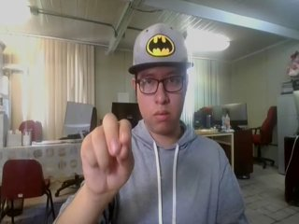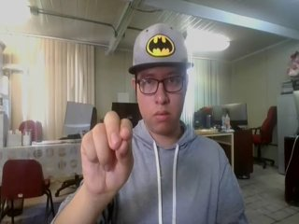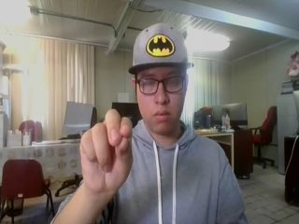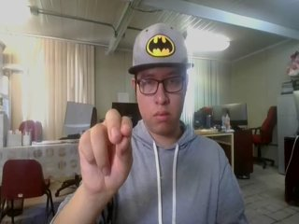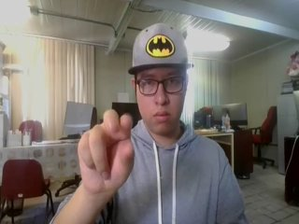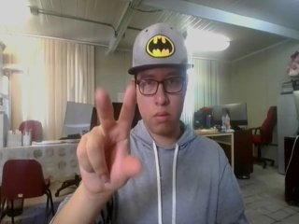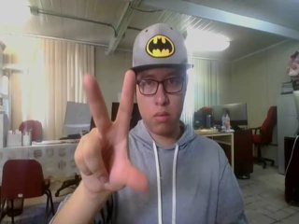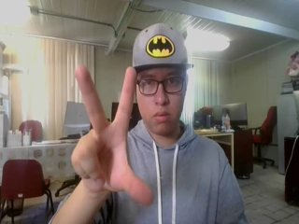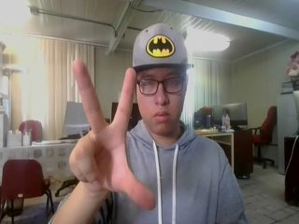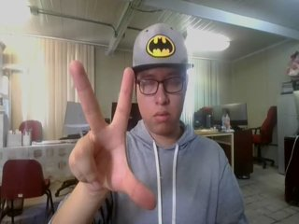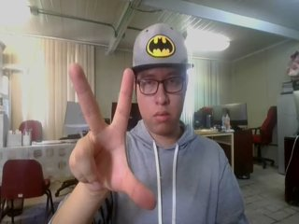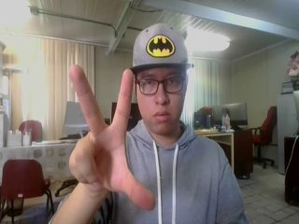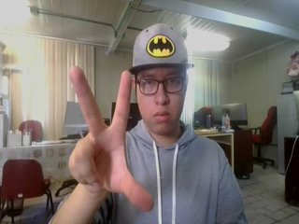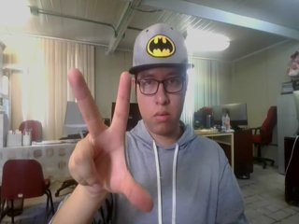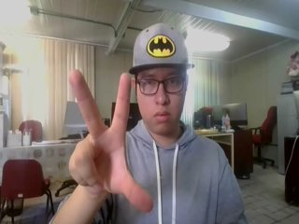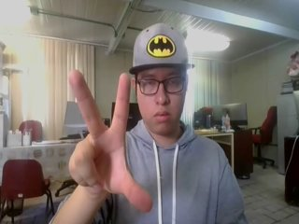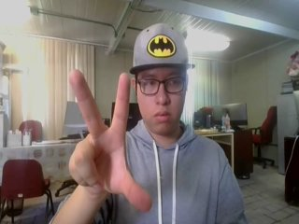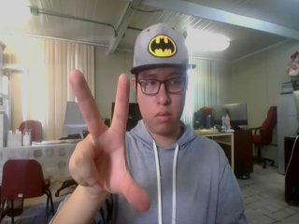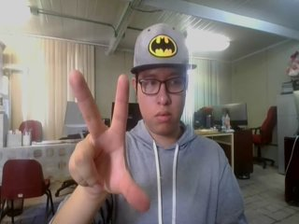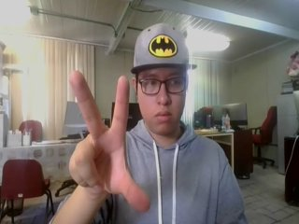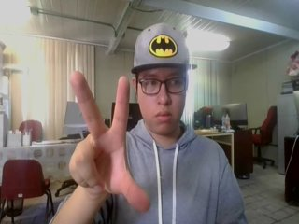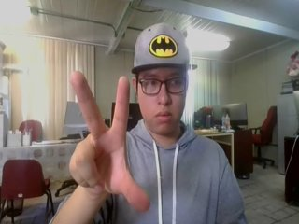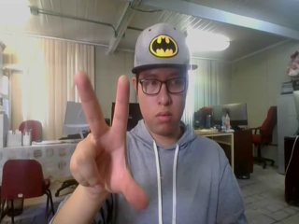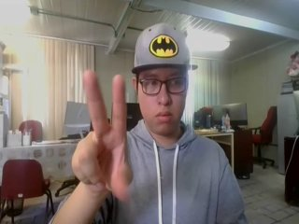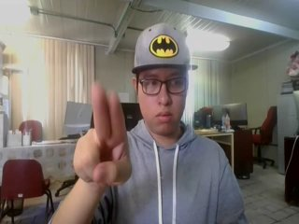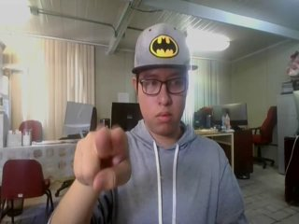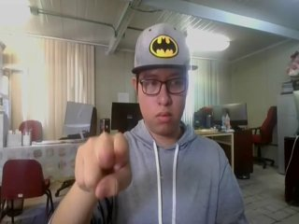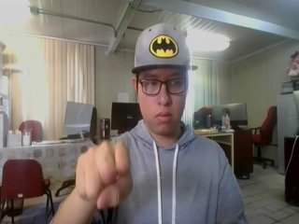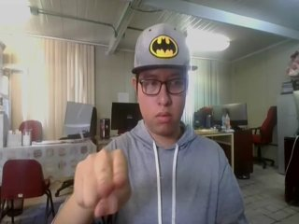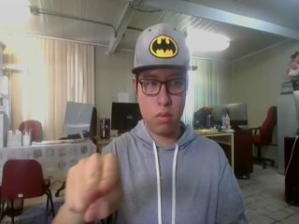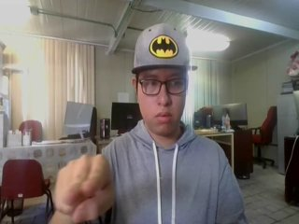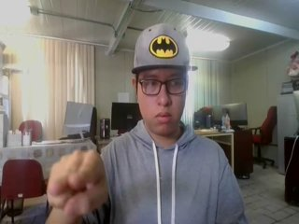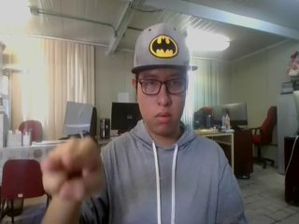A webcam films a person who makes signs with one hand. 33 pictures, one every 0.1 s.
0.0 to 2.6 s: Zoom in.
2.7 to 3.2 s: Pointing with two fingers.
